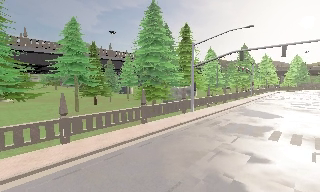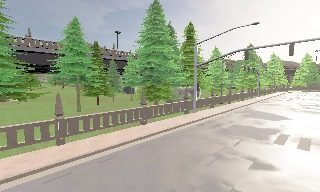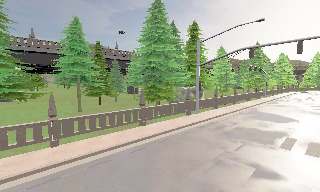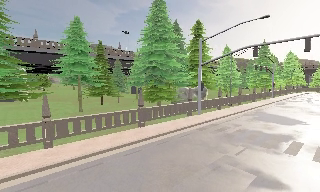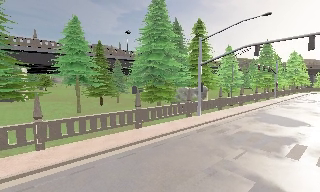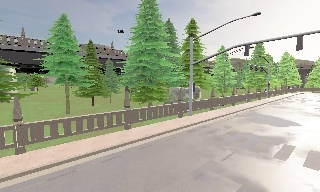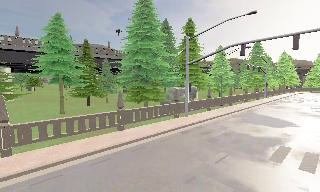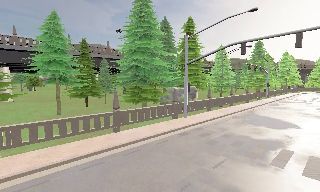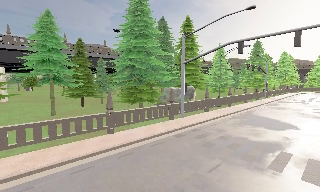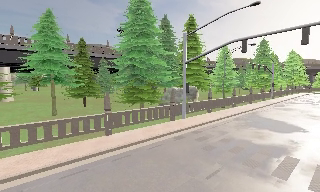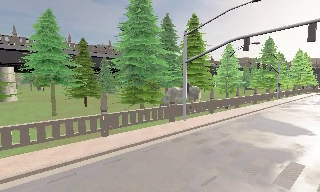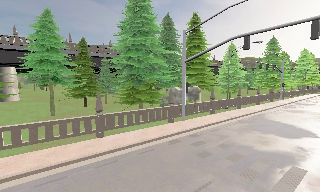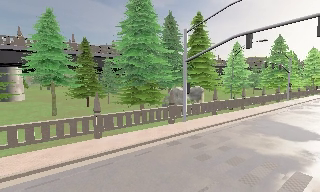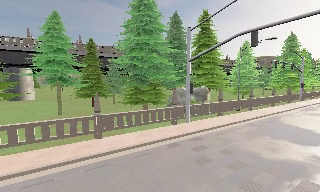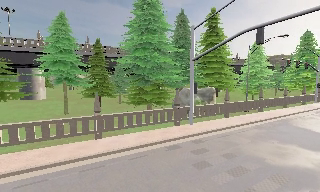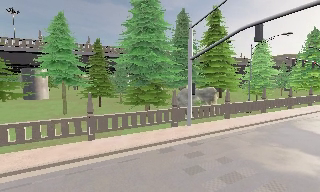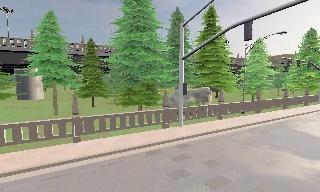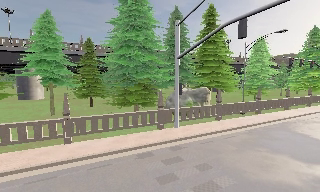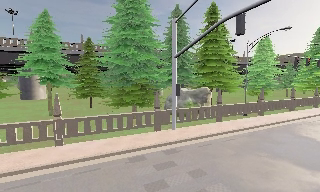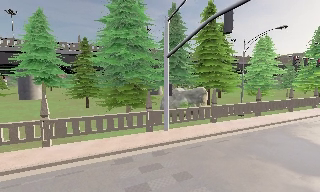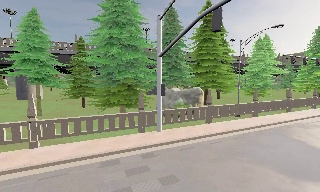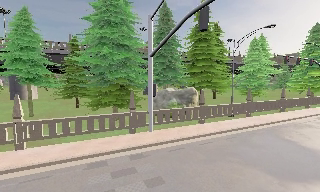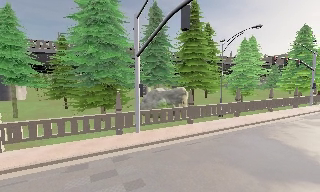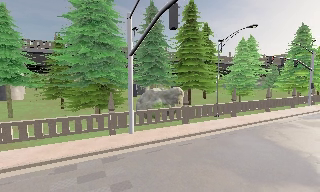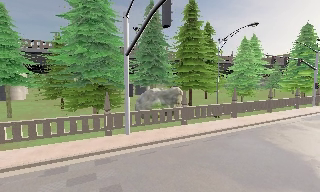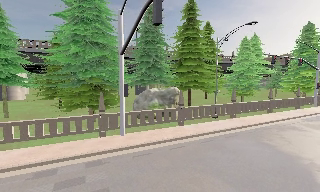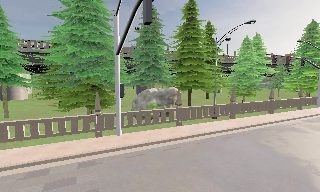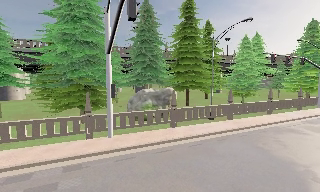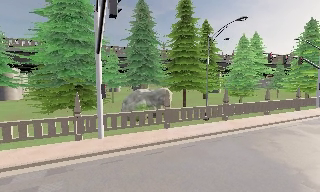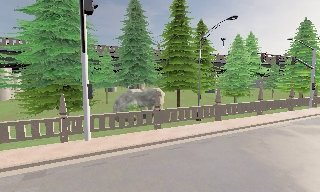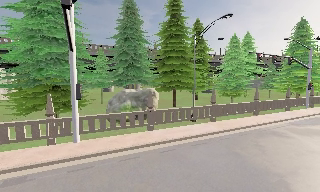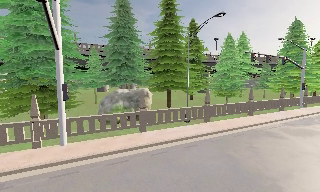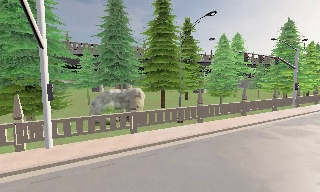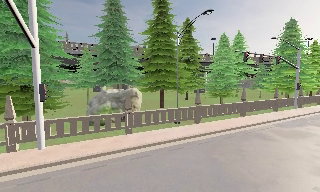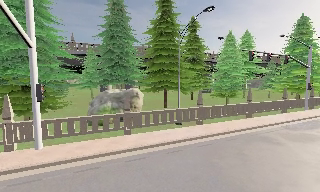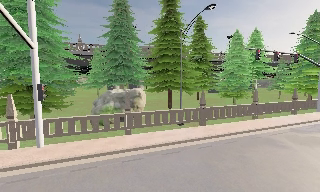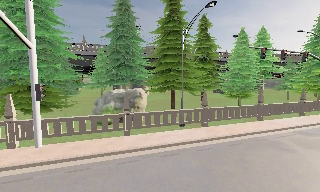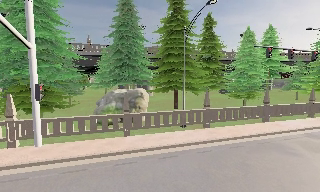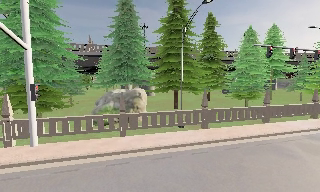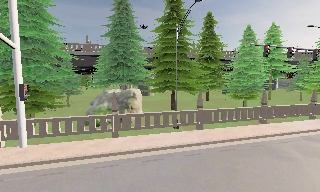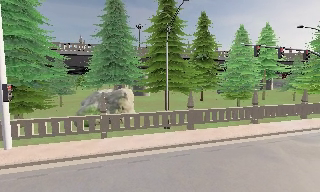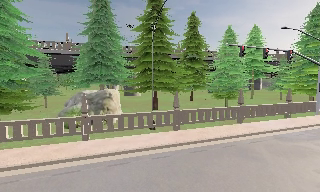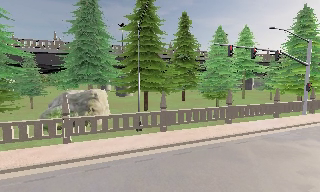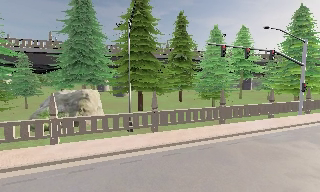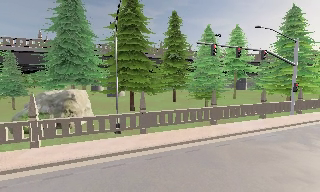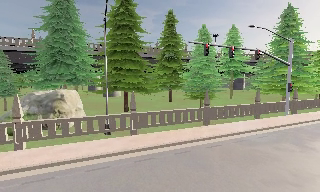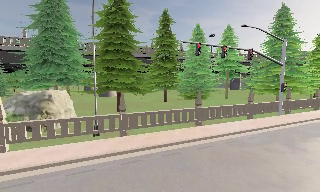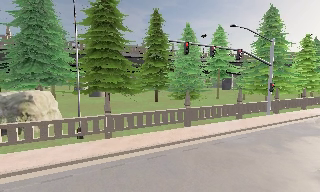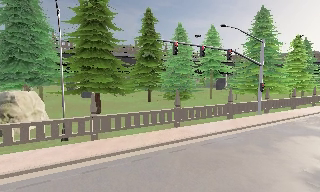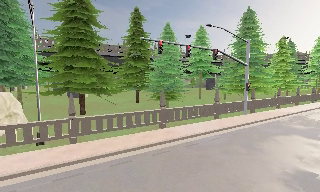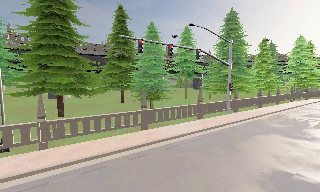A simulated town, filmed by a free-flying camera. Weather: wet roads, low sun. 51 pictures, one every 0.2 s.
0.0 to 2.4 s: The camera pans to its left, which is counterclockwise from overhead, by about 10 degrees. It travels to its right and forward, about 6 m.
2.4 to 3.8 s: The camera pans to its left, which is counterclockwise from overhead, by about 10 degrees. It travels to its right and forward, about 4.5 m.
3.8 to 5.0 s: The camera travels to its right, about 3 m, so close, fixed things drift to the left.
5.0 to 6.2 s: The camera travels to its right and forward, about 3 m, so close, fixed things drift to the left.
6.2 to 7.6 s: The camera pans to its left, which is counterclockwise from overhead, by about 10 degrees. It travels to its right and forward, about 3.5 m.
7.6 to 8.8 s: The camera travels to its right, about 3.5 m, so close, fixed things drift to the left.
8.8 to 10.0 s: The camera swings to its right by about 10 degrees, and the scene slides to the left. It travels to its right and forward, about 3.5 m, so close, fixed things drift to the left.
The film runs forward here.
